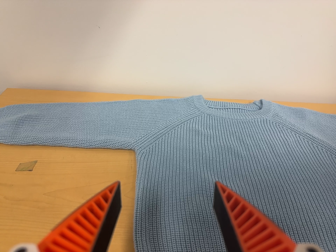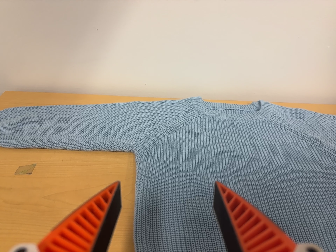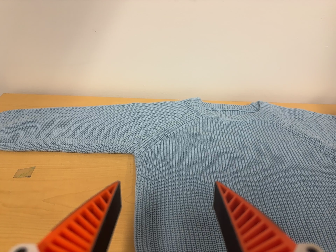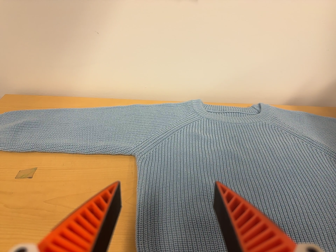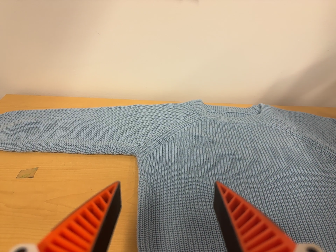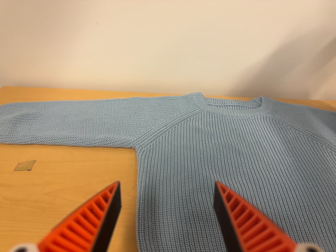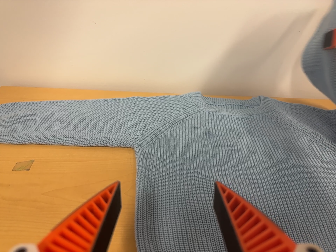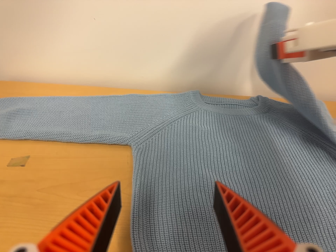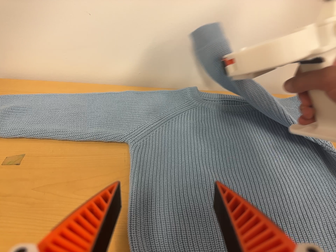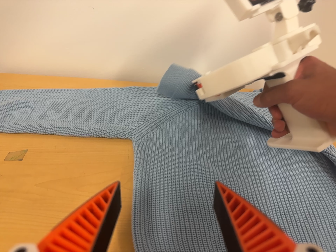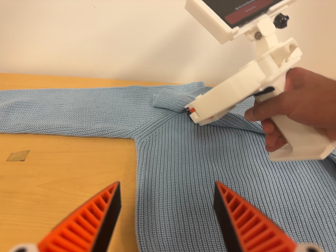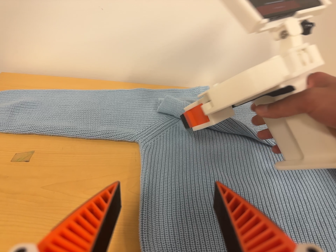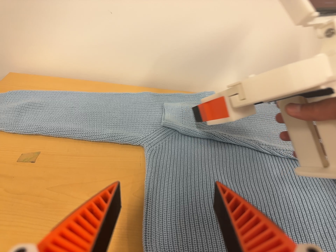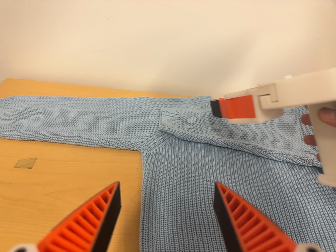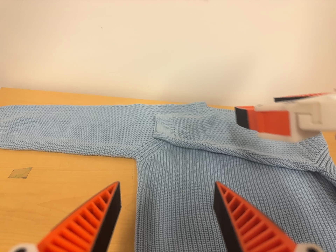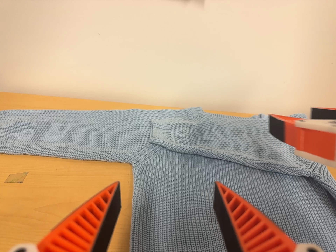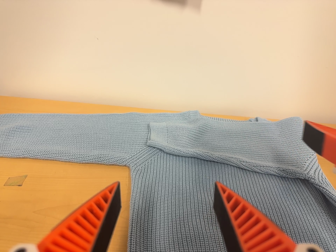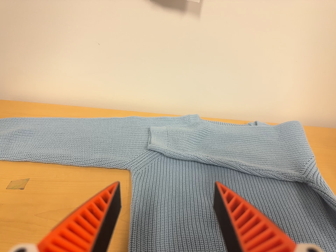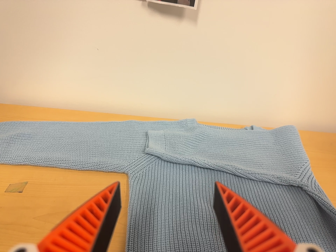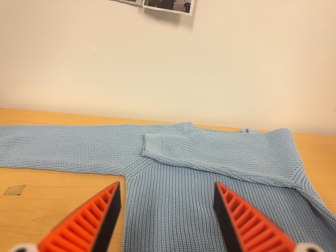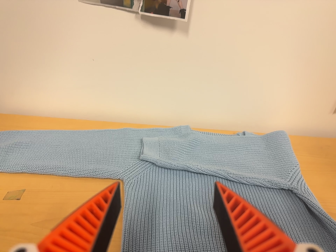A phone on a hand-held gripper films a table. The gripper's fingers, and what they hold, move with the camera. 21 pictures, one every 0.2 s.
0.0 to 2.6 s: The camera shifts only a little, or ends up much as it began.
2.6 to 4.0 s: The camera travels backward, about 5 cm, so what stands in front gets smaller.
The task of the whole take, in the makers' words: right arm across.
The film runs forward here.
